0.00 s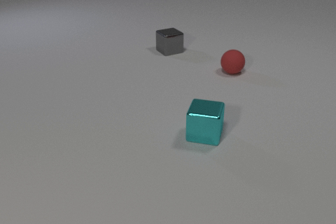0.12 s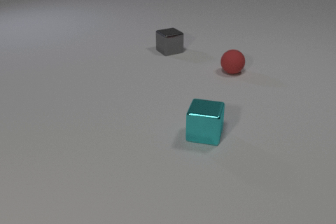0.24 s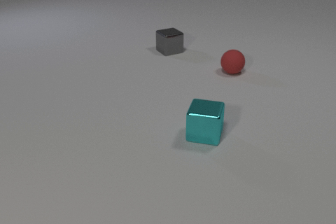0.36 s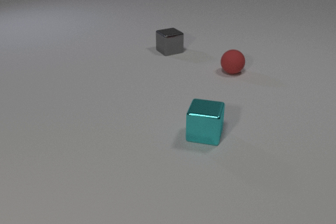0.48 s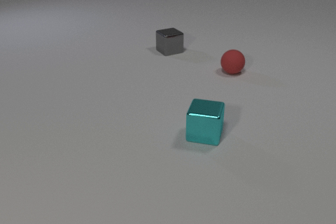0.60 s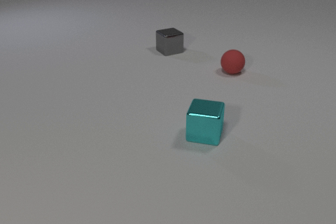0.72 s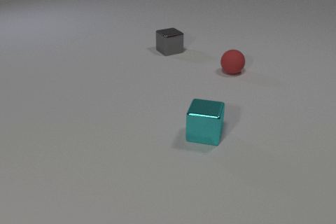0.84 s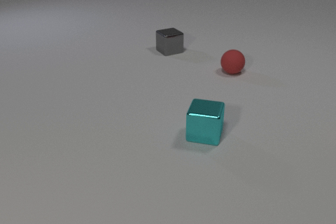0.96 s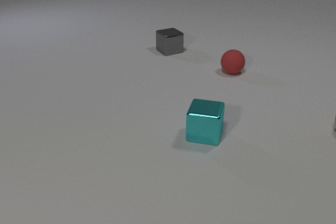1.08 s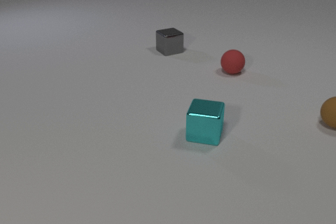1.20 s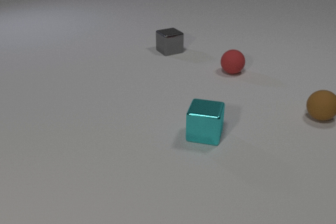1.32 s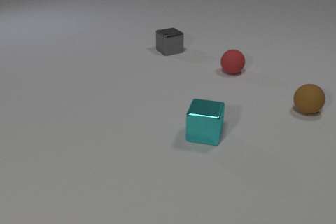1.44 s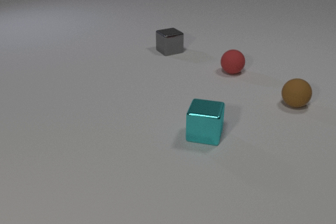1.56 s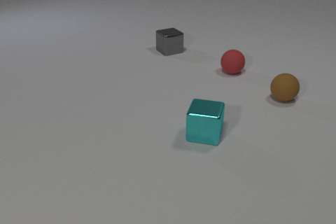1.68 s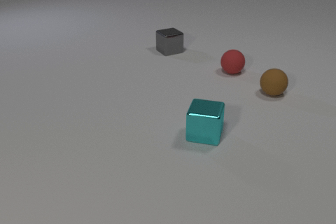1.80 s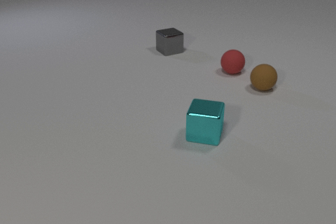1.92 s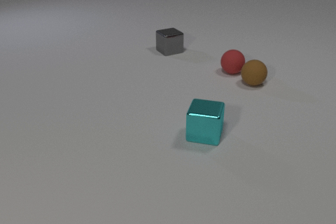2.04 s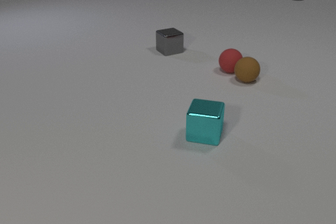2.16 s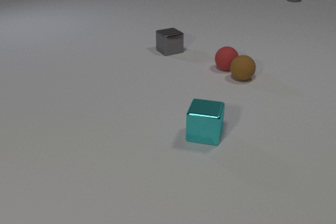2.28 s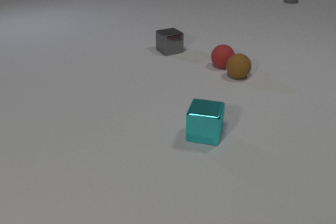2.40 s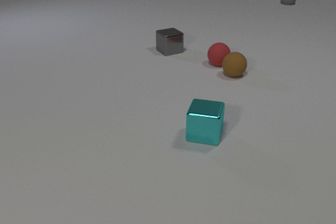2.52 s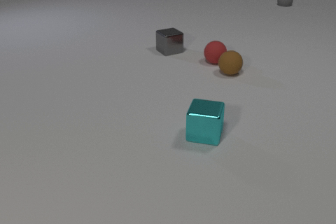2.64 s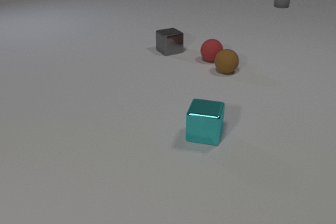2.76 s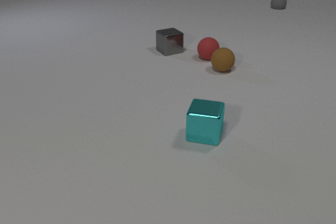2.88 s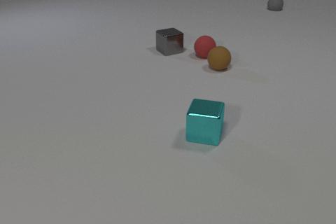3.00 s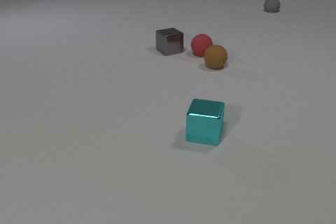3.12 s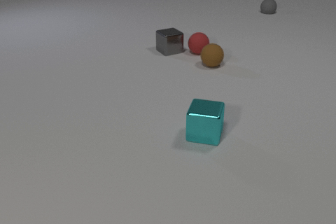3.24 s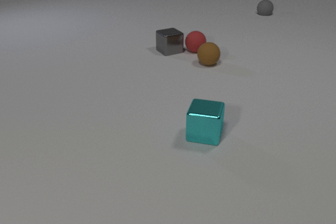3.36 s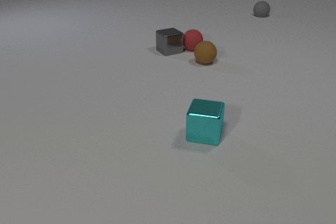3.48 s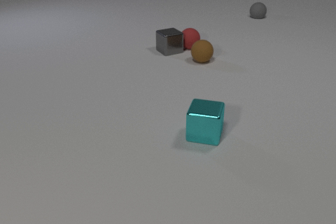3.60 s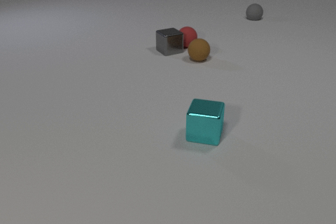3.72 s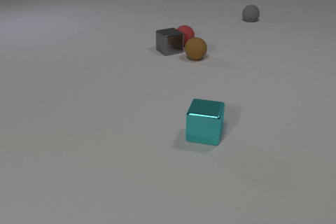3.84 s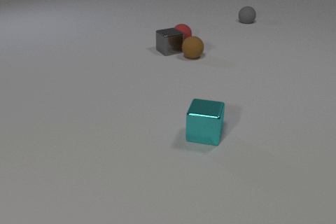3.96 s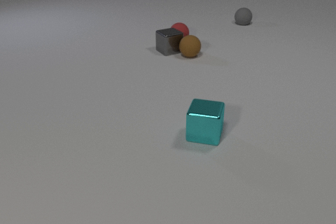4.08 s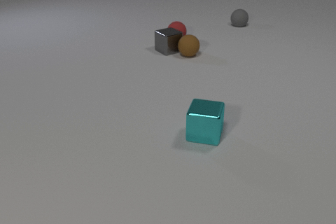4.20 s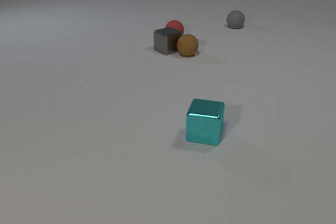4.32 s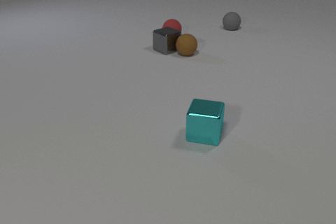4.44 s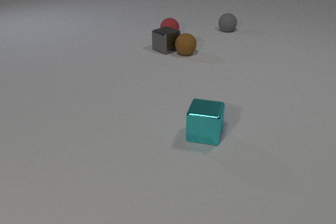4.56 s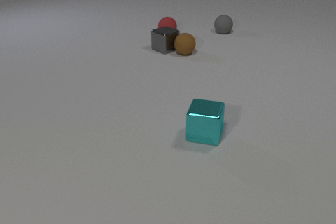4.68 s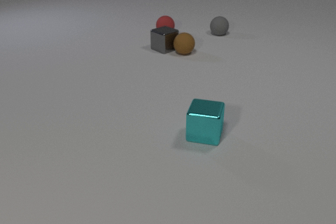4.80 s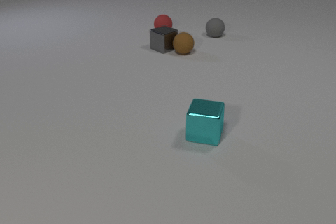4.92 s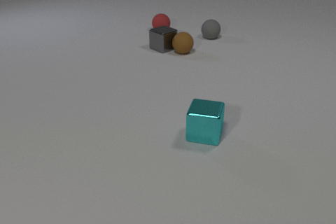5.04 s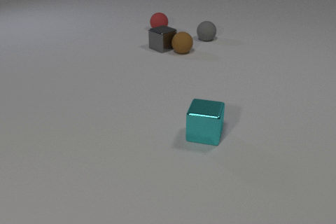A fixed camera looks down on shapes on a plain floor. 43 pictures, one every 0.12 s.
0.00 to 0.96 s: Next to nothing moves.
0.96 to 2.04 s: The brown rubber sphere rolls to the left and away from the camera. The gray rubber sphere comes in at the top edge, rolls toward the camera and to the left. The brown rubber sphere and the red rubber sphere collide.
2.04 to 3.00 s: The brown rubber sphere rolls to the left and away from the camera. The red rubber sphere rolls away from the camera and to the left. The gray rubber sphere rolls toward the camera and to the left.
3.00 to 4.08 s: The brown rubber sphere rolls away from the camera and to the left. The red rubber sphere rolls away from the camera and to the left. The gray rubber sphere rolls toward the camera and to the left. The brown rubber sphere and the gray metal cube collide.
4.08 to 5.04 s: The brown rubber sphere rolls away from the camera and to the left. The red rubber sphere rolls away from the camera and to the left. The gray metal cube slides away from the camera and to the left. The gray rubber sphere rolls toward the camera and to the left.
How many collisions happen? 2.
What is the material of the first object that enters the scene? rubber.
Are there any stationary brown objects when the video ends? no.
